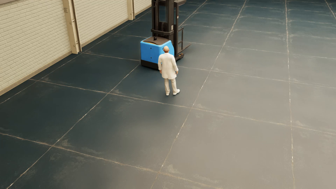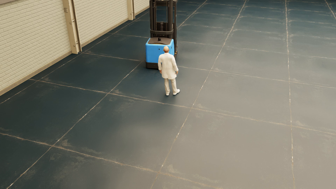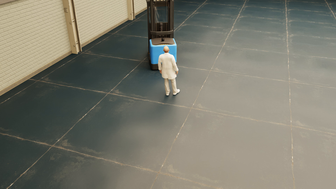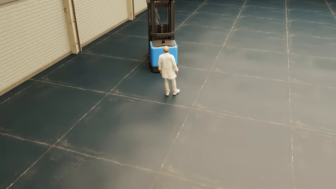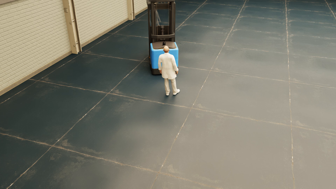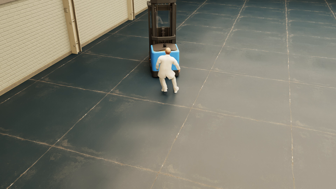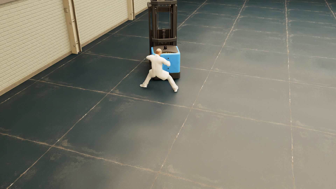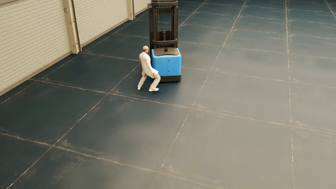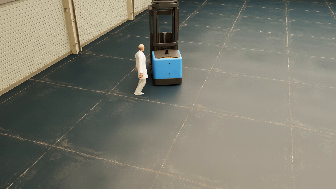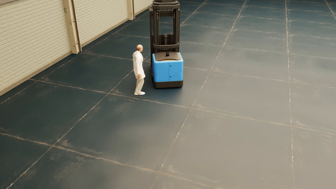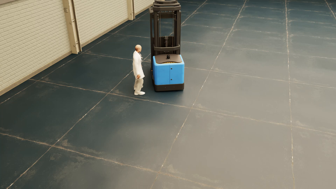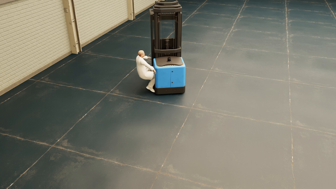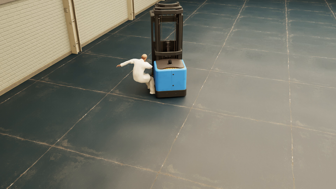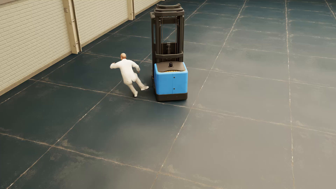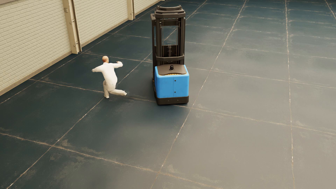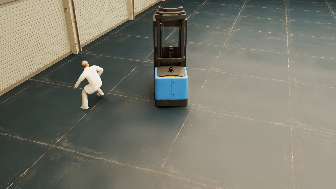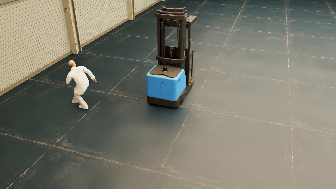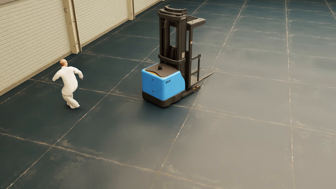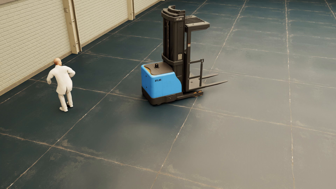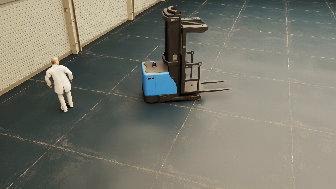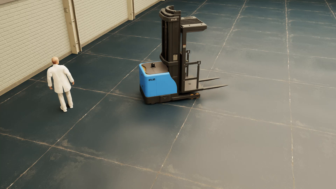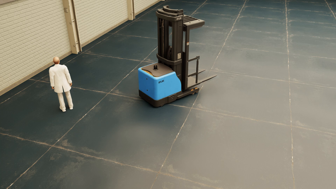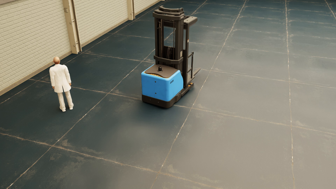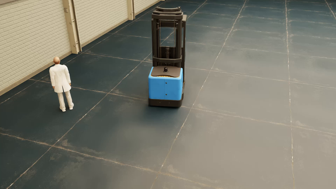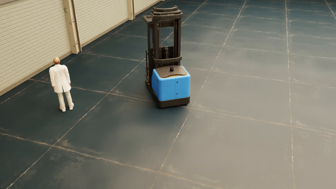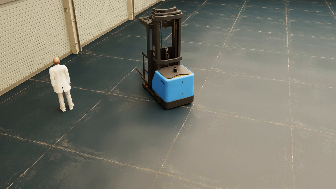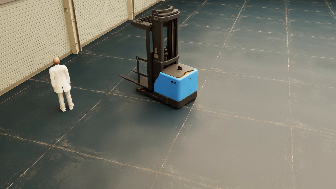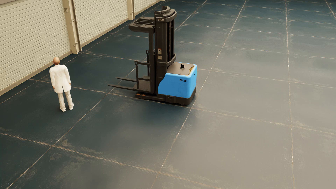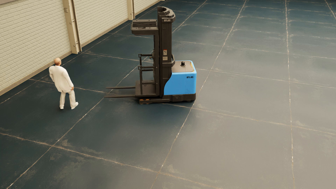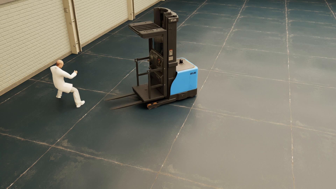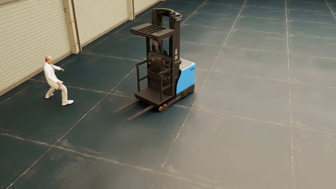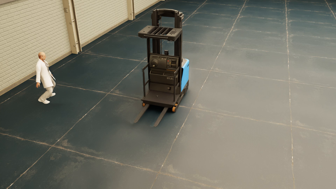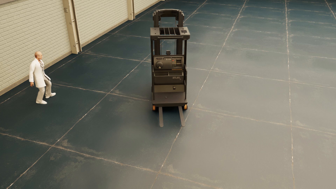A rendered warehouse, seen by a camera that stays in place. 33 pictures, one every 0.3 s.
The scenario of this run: Near miss between a forklift and a person.
